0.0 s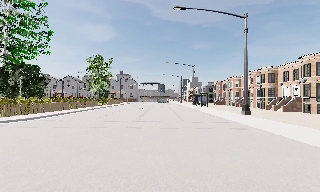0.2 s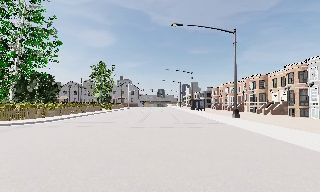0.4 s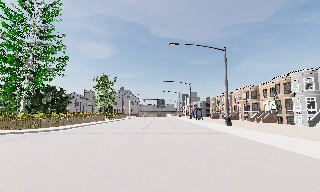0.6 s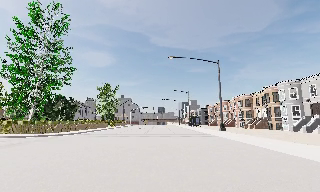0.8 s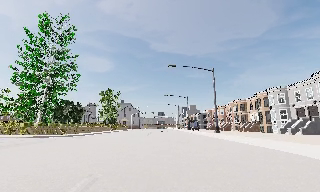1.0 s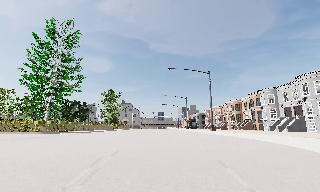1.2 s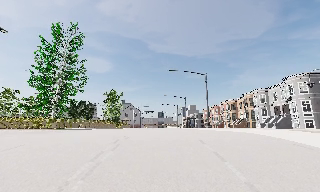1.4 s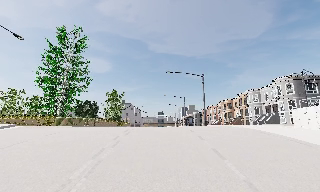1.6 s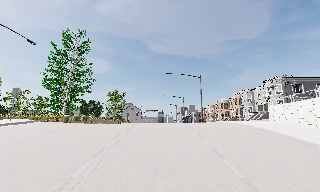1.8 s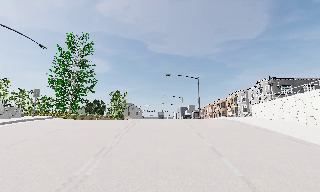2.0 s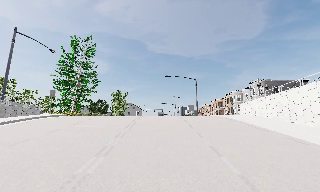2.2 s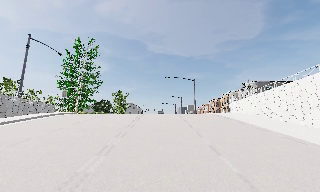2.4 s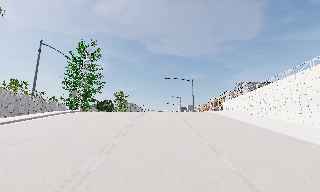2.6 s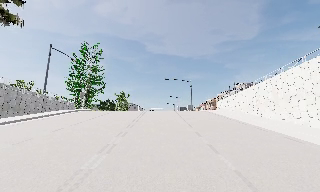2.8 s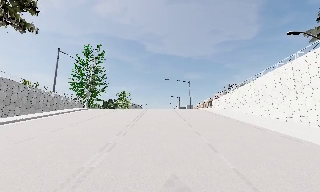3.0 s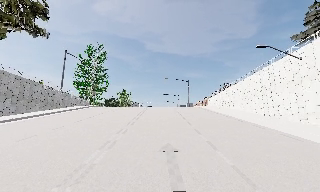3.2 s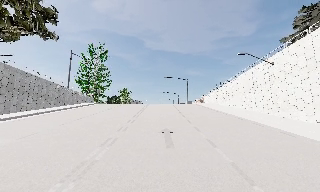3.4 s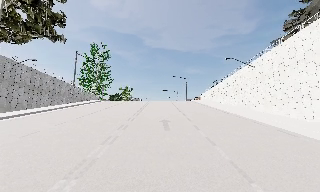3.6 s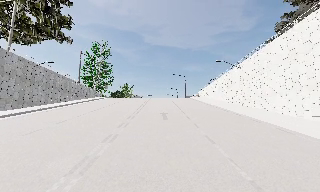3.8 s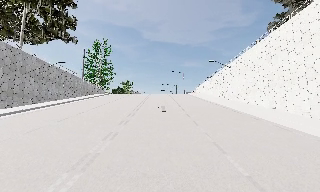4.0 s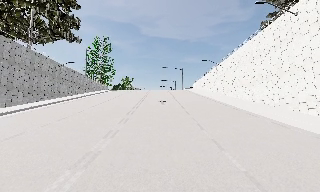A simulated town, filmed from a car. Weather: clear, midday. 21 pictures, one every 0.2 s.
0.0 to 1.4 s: The camera travels backward, about 15 m, so what stands in front gets smaller. Its aim tips upward by about 10 degrees.
1.4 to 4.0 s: The camera travels backward, about 25 m, so what stands in front gets smaller.
The film runs backward here.
